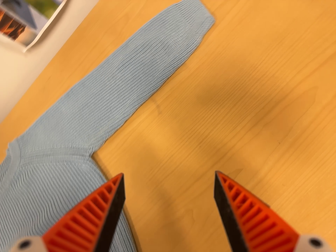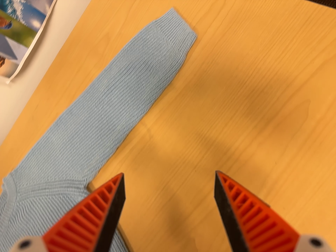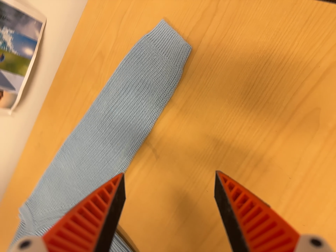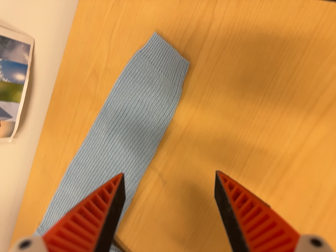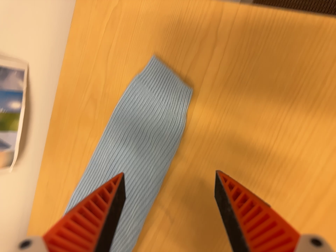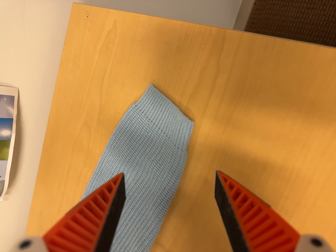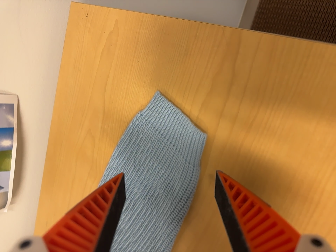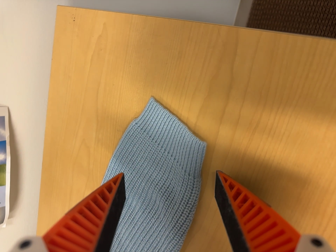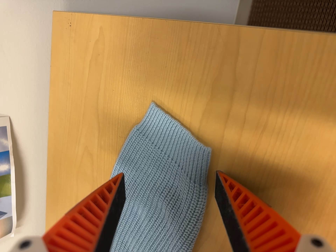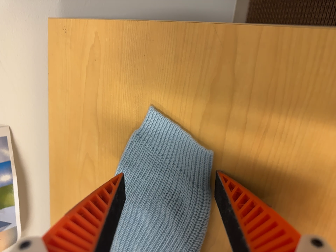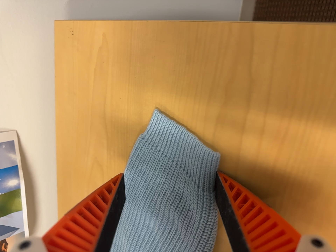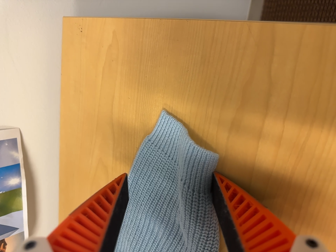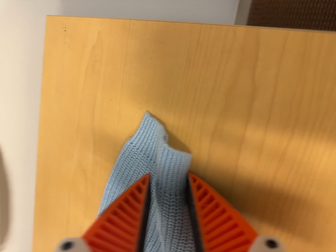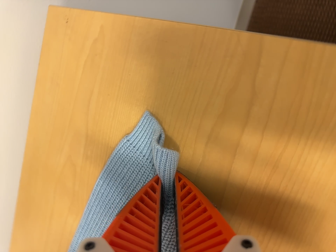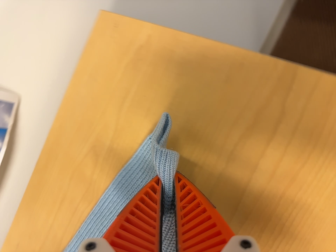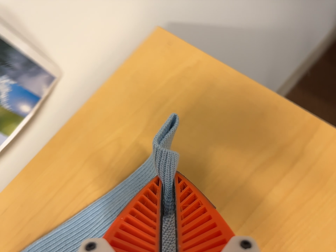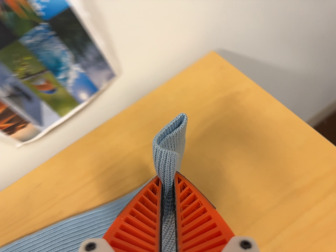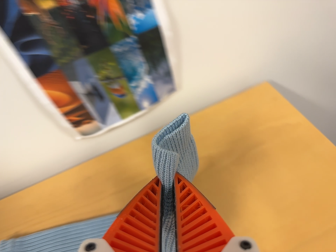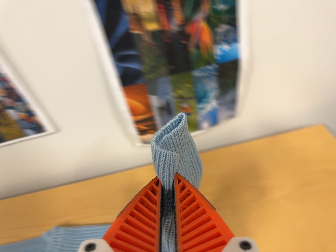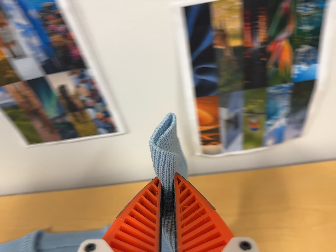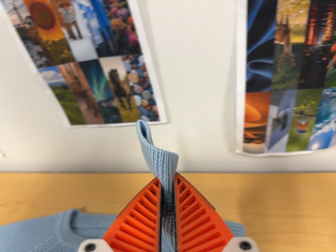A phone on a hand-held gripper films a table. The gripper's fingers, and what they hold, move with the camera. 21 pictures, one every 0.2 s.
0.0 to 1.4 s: The camera travels toward the top of its view and forward, about 28 cm, so close, fixed things drift downward. Its aim tips toward the bottom of its view by about 10 degrees. It rolls about its line of sight by about 25 degrees, and the scene rotates counterclockwise.
1.4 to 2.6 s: The camera shifts only a little, or ends up much as it began.
2.6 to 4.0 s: The camera pans to its left by about 15 degrees. It travels to its left and backward, about 40 cm, so close, fixed things drift to the right. Its aim tips toward the top of its view by about 25 degrees, and the scene shifts downward. It rolls about its line of sight by about 70 degrees, and the scene rotates clockwise.
The film runs forward here.
